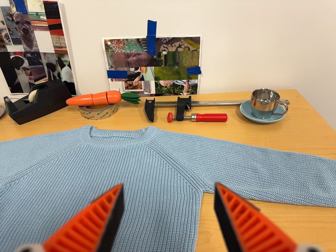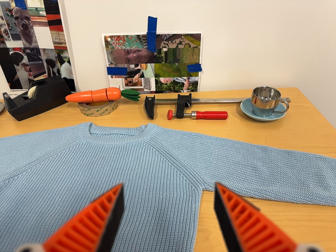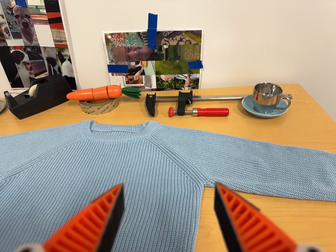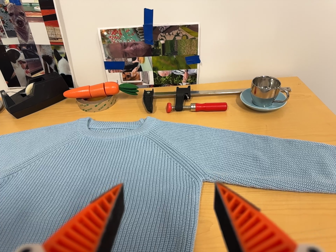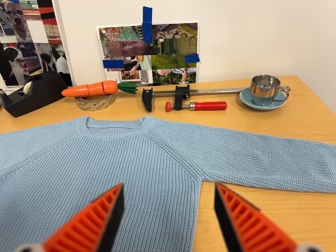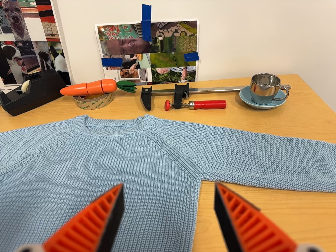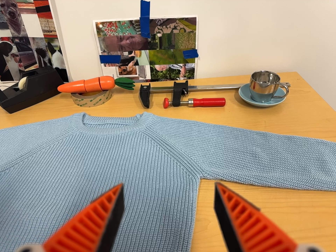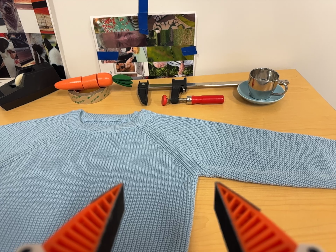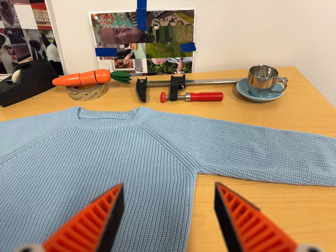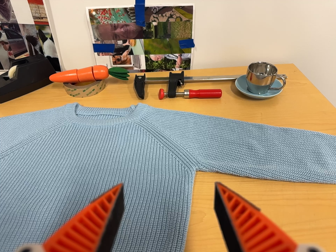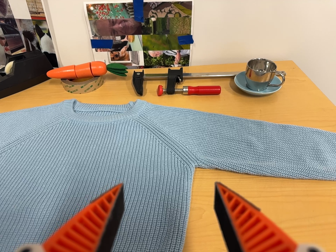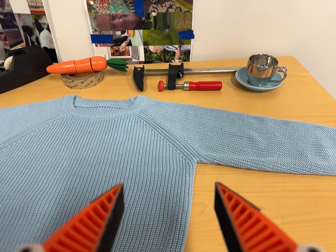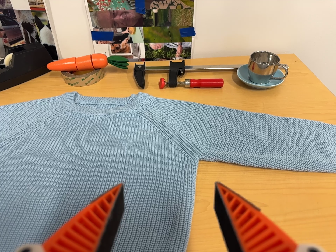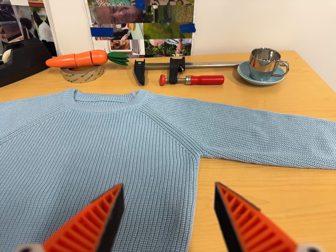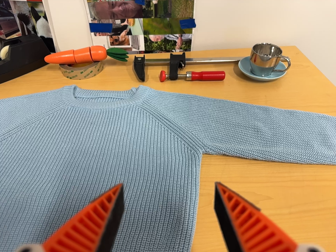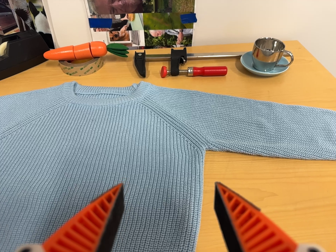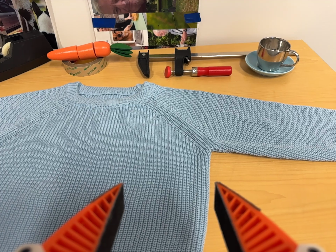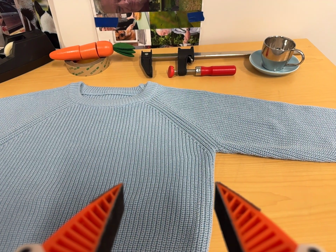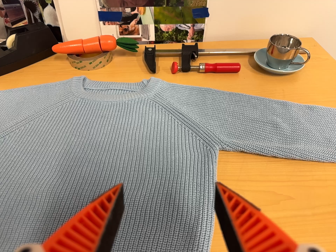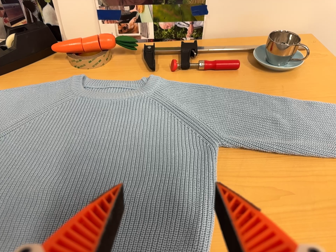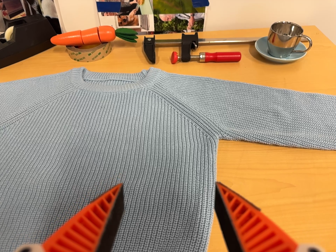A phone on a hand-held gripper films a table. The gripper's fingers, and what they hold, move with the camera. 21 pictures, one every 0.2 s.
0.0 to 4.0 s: The camera travels forward, about 8 cm, so what stands in front looms larger. Its aim tips toward the bottom of its view by about 10 degrees, and the scene shifts upward.
The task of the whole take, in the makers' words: left arm across.
The film runs forward here.
